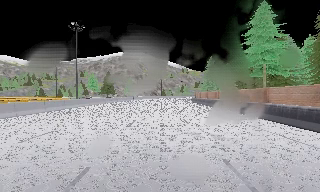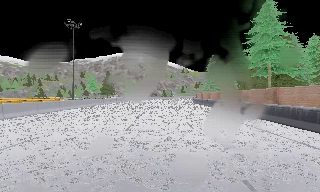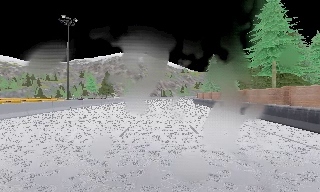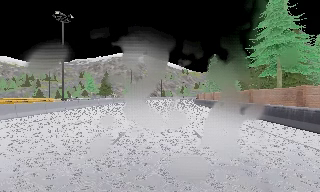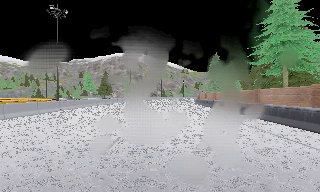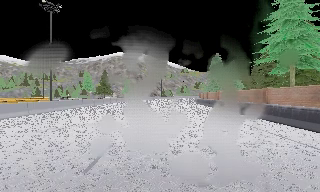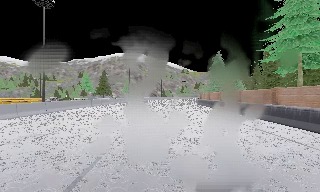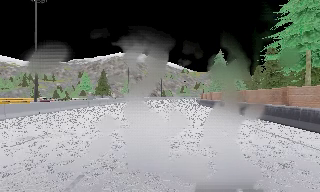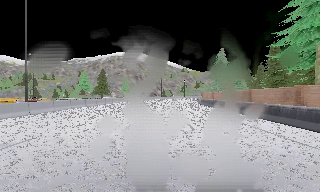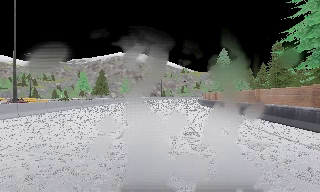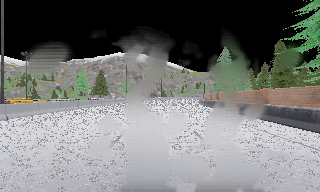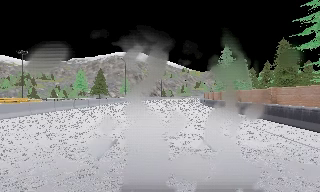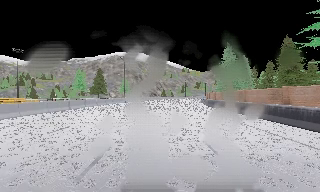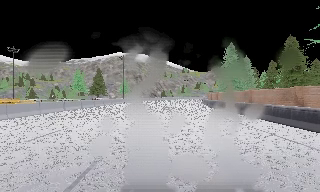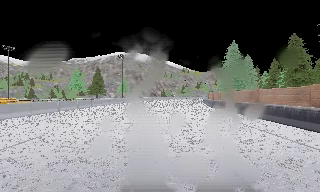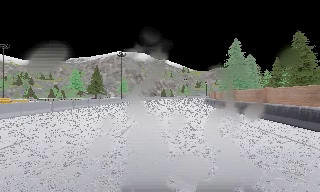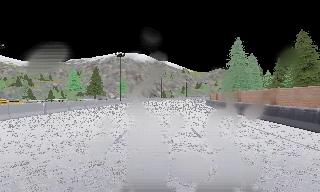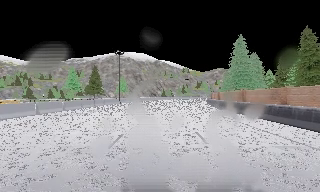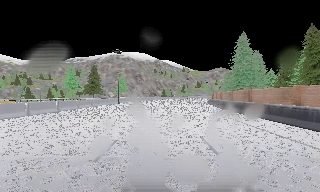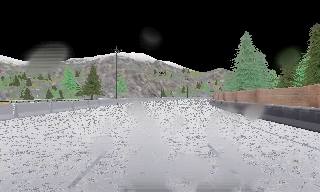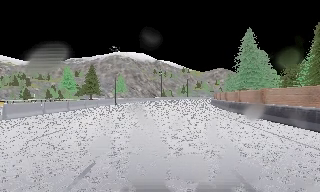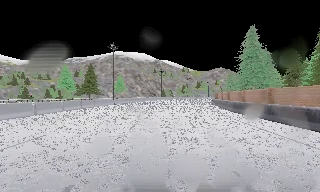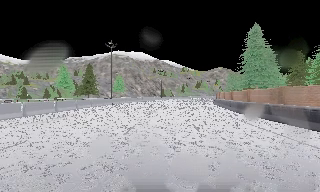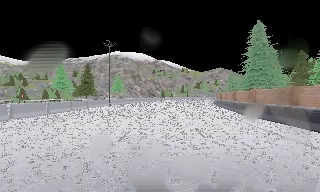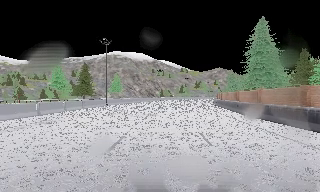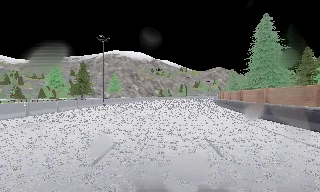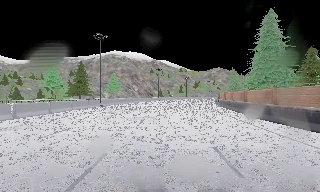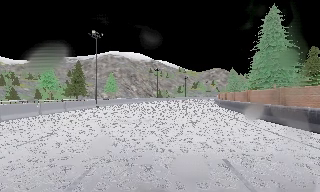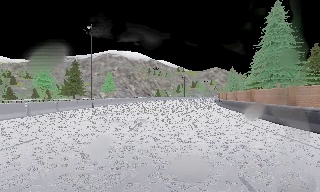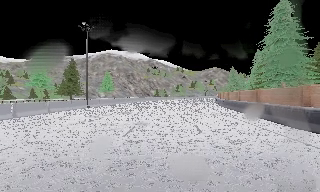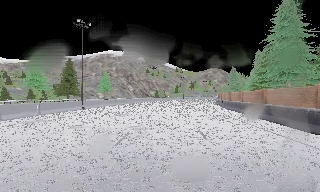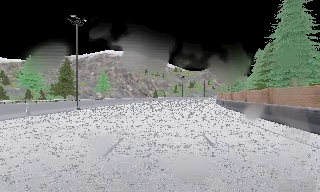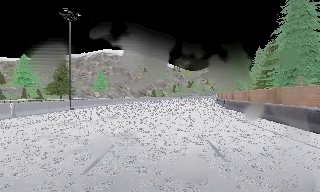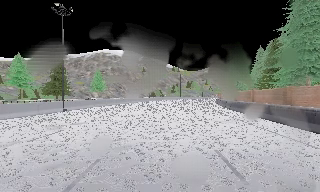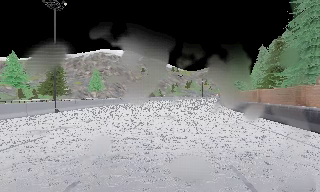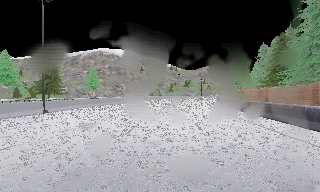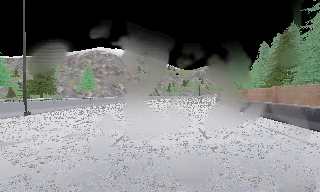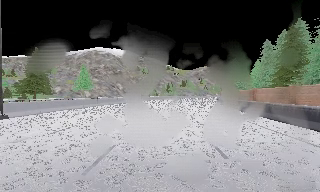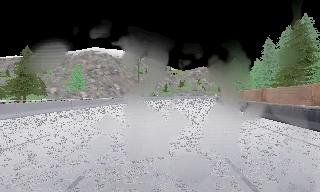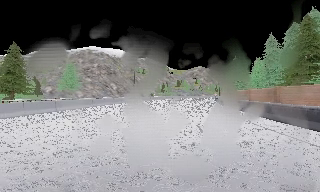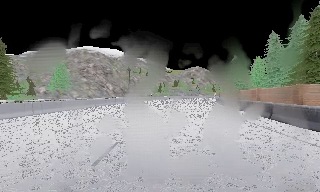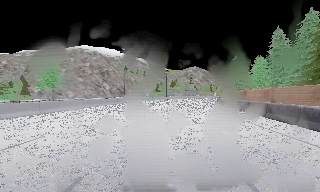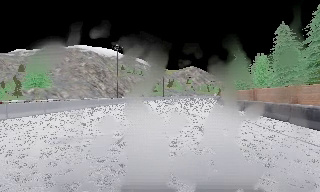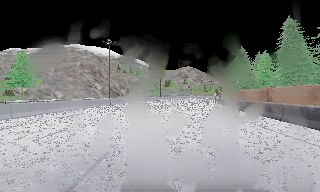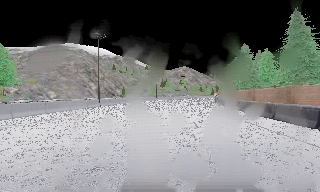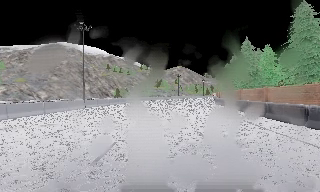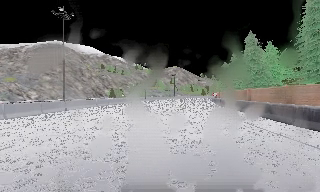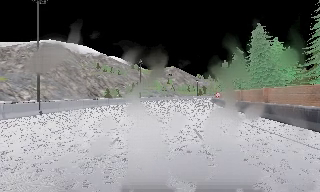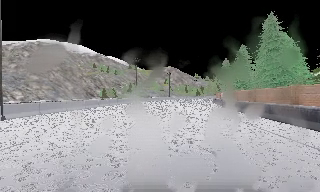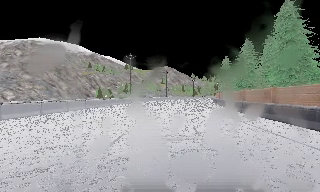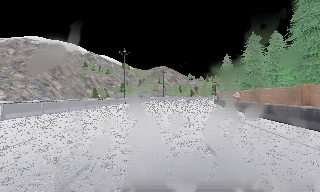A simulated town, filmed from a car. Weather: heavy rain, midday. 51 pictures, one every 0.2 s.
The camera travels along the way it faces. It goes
forward.
0.0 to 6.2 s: The camera travels forward, about 35 m, so what stands in front looms larger.
6.2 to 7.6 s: The camera travels forward, about 10 m, so what stands in front looms larger. It gains speed.
7.6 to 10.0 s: The scene slides to the left, as the camera pans about 15 degrees to its right. It travels forward, about 35 m, so what stands in front looms larger.
The film runs forward here.
